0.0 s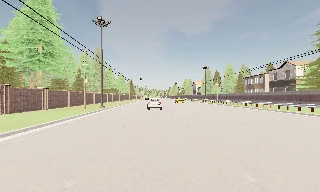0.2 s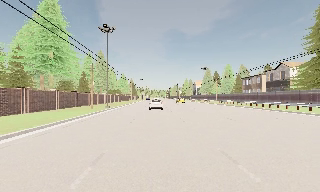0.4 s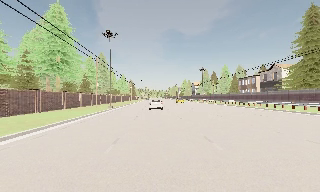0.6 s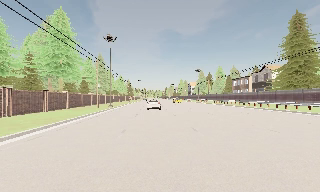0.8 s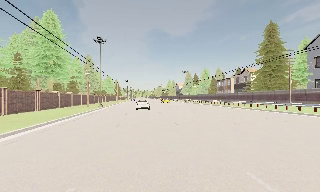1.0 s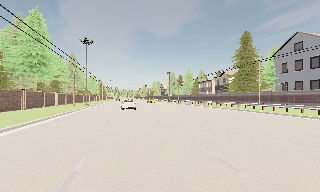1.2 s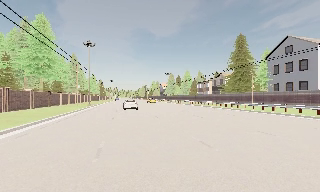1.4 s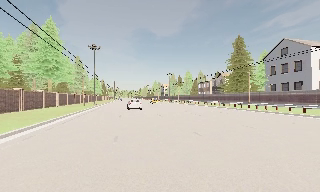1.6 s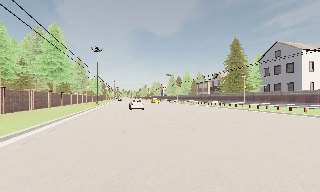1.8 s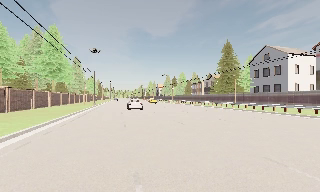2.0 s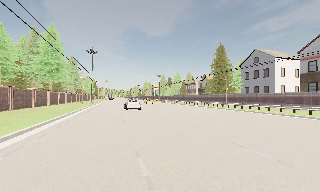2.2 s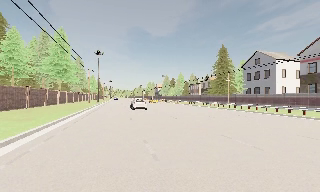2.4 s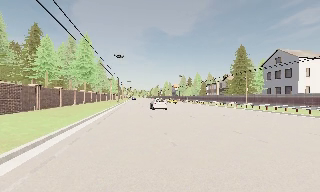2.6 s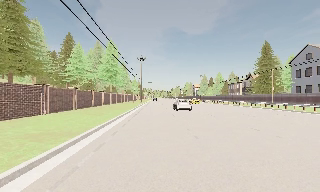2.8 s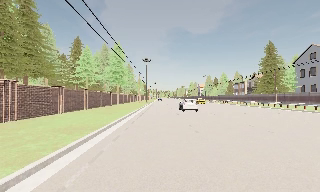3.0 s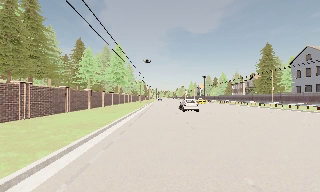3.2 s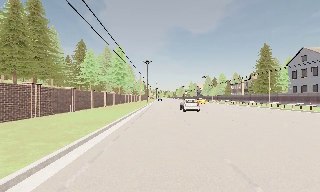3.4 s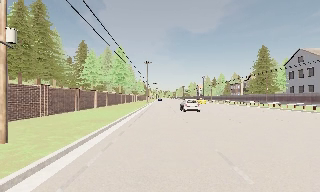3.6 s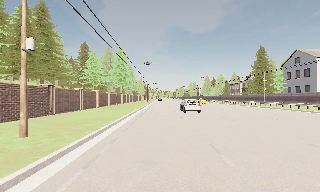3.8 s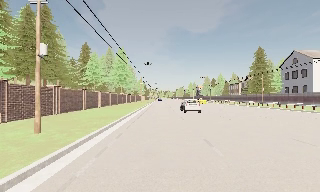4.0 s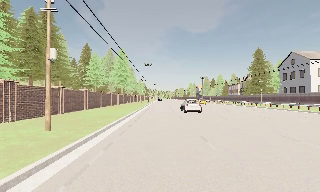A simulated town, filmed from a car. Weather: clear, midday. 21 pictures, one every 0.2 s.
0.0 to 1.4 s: The camera pans to its right, which is clockwise from overhead, by about 10 degrees. It travels backward, about 12 m, so what stands in front gets smaller.
1.4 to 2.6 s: The scene slides to the right, as the camera pans about 10 degrees to its left. It travels backward, about 8 m, so what stands in front gets smaller.
2.6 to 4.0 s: The camera travels backward, about 6 m, so what stands in front gets smaller. It loses speed.
The film runs backward here.
